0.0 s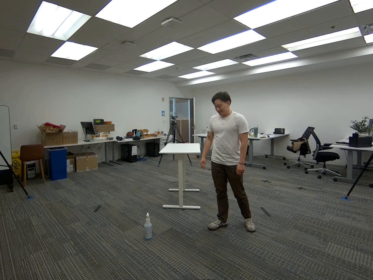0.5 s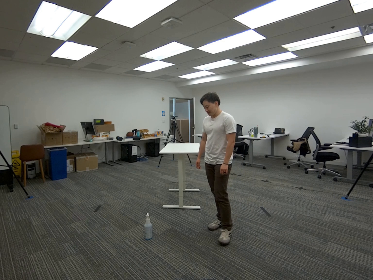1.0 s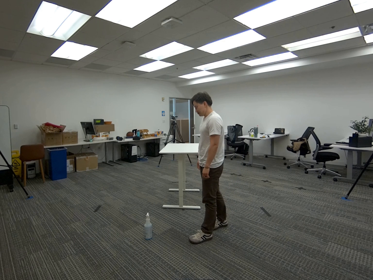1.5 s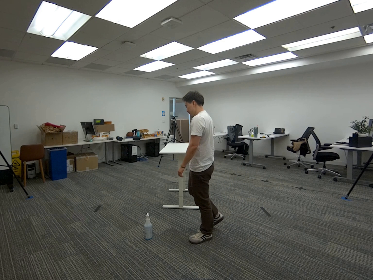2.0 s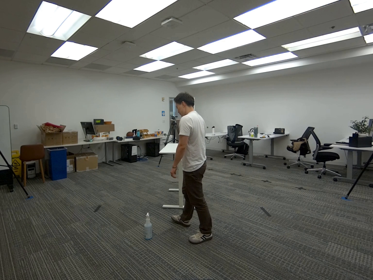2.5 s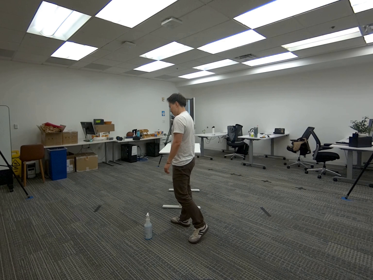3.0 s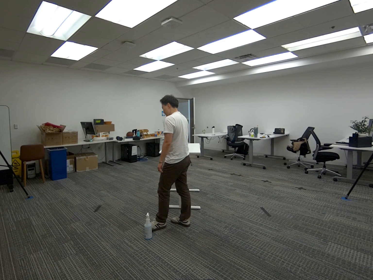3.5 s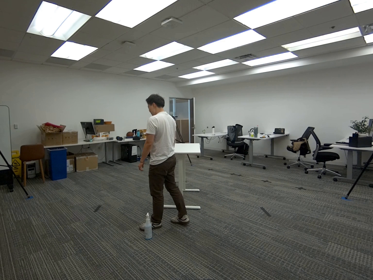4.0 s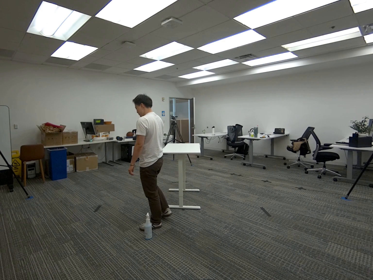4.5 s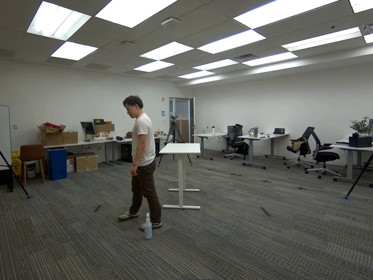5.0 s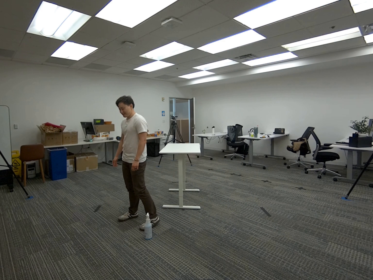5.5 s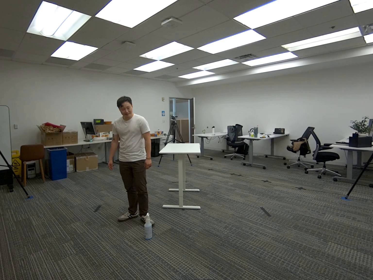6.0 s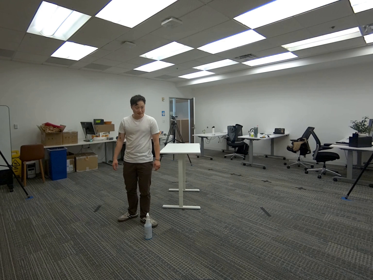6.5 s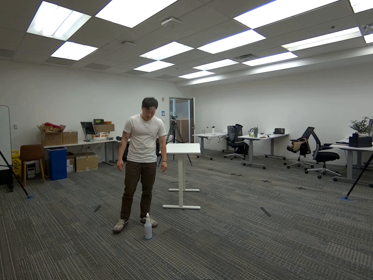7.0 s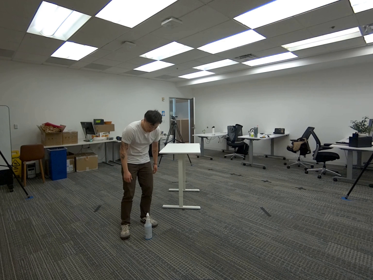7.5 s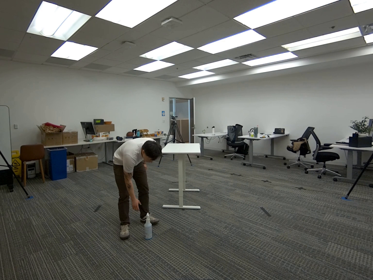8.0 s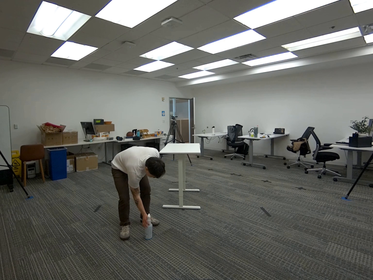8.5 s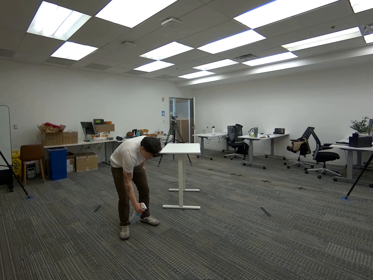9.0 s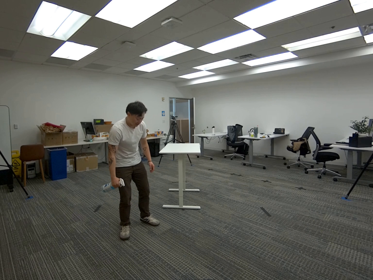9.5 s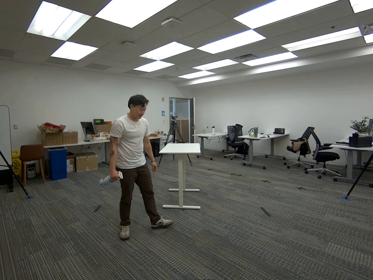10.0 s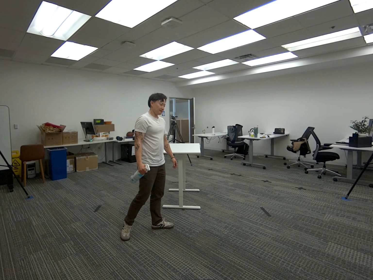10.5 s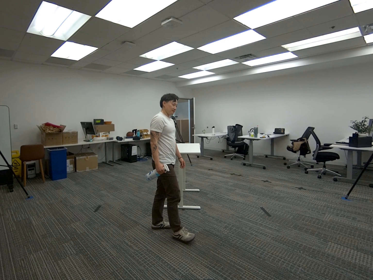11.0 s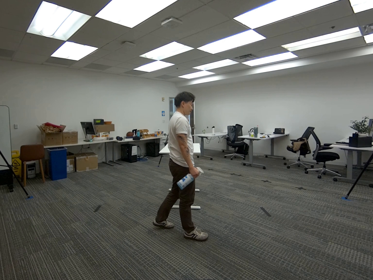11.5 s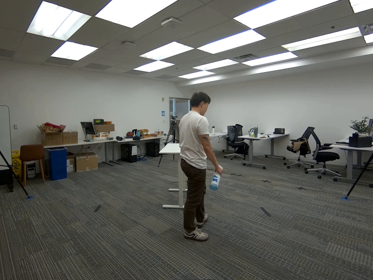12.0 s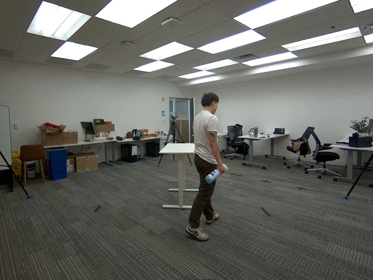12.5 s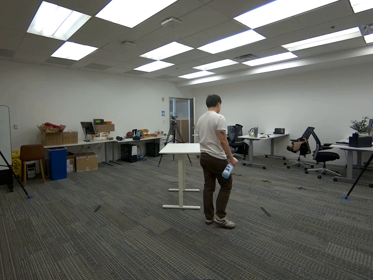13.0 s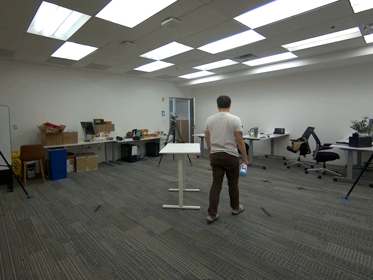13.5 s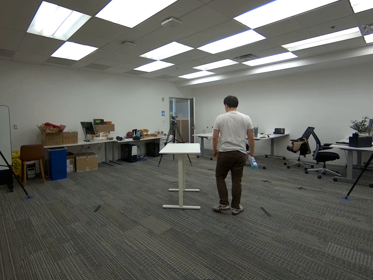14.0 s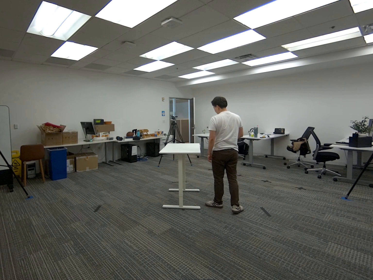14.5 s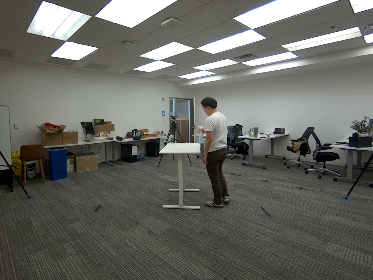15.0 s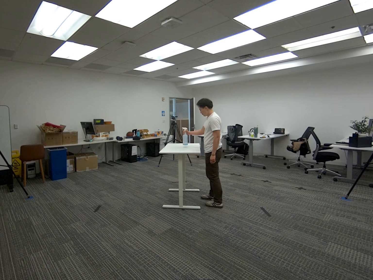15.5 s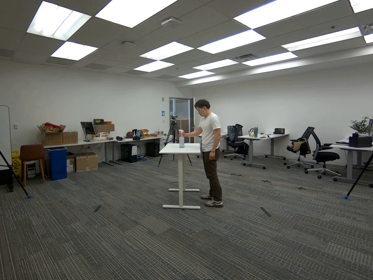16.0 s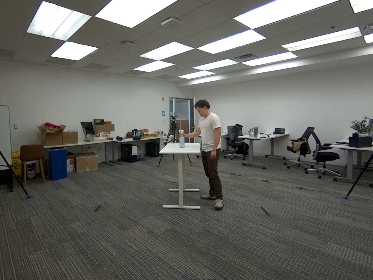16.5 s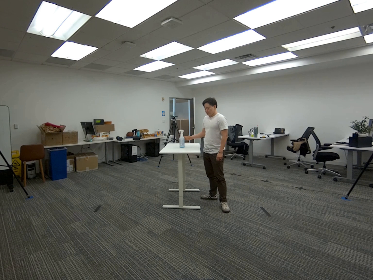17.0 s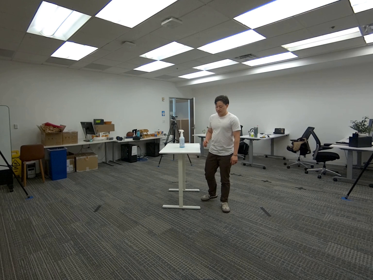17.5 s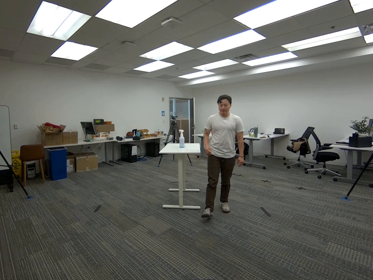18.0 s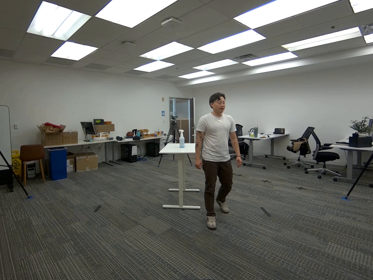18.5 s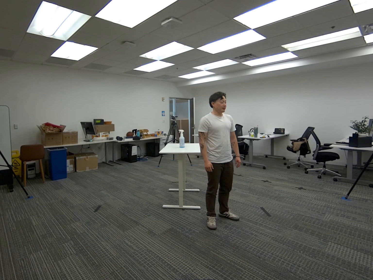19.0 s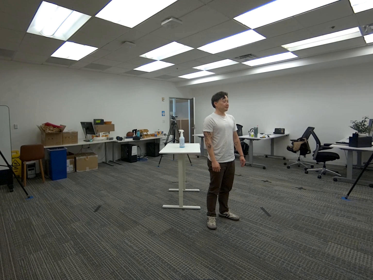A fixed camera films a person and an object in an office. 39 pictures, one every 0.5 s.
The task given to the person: Walk to the spray bottle on the ground, pick up the spray bottle with your right hand and place it on the white desk.
